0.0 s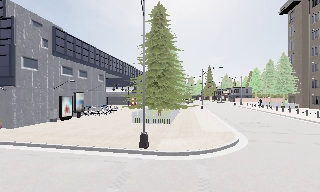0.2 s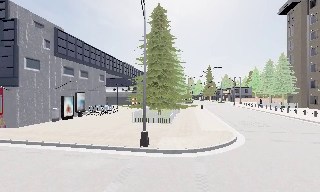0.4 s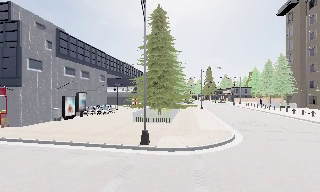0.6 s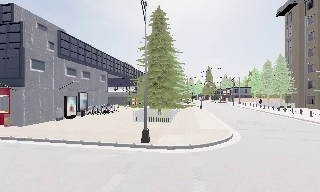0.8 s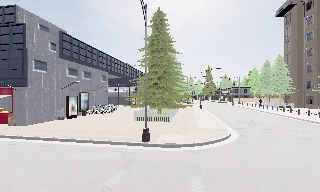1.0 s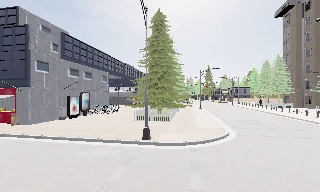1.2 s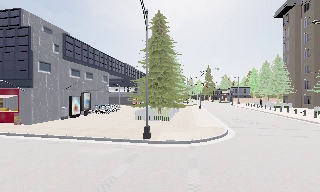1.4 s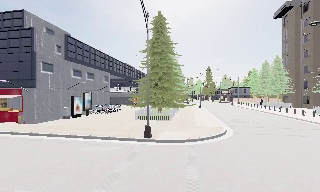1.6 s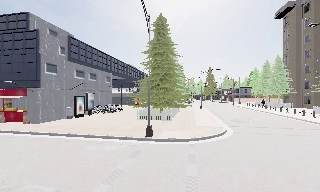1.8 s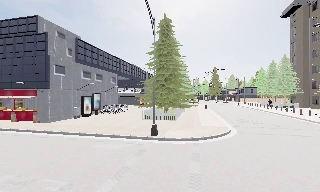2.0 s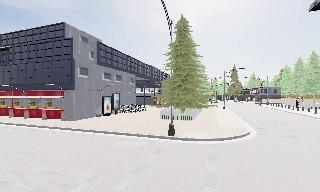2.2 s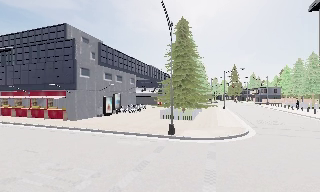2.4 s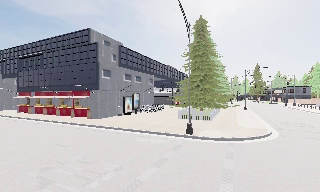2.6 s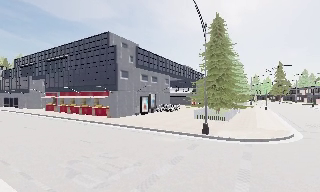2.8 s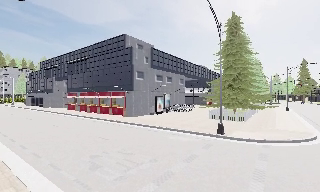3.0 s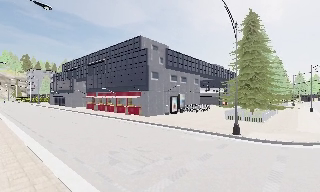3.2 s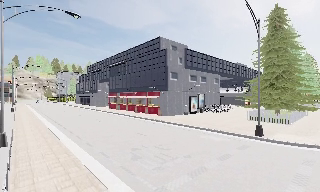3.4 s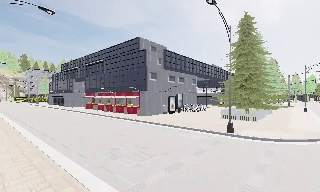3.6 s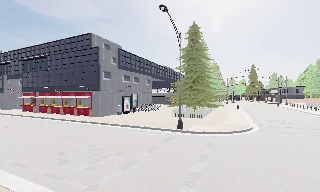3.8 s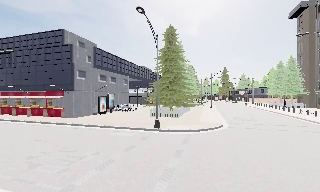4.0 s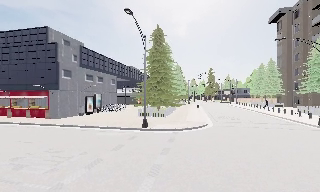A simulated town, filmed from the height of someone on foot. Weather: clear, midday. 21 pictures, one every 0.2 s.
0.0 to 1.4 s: The camera travels backward, about 2 m, so what stands in front gets smaller.
1.4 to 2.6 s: The camera pans to its left, which is counterclockwise from overhead, by about 20 degrees. It travels backward, about 1.5 m, so what stands in front gets smaller.
2.6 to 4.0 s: The camera swings to its right by about 20 degrees, and the scene slides to the left. It travels backward, about 2 m, so what stands in front gets smaller.
The film runs backward here.
